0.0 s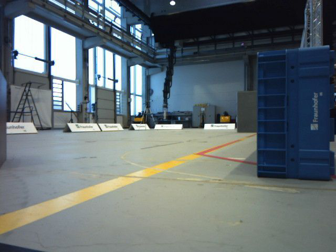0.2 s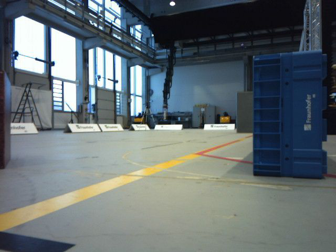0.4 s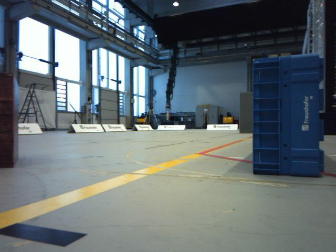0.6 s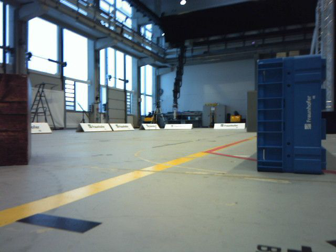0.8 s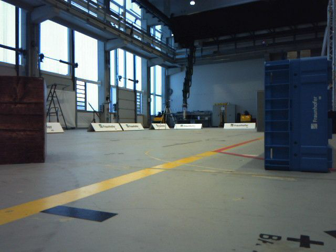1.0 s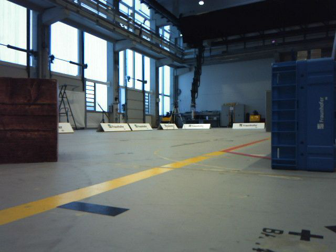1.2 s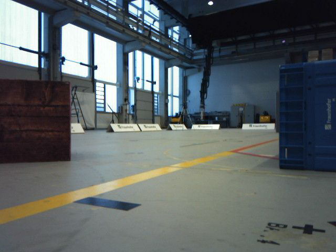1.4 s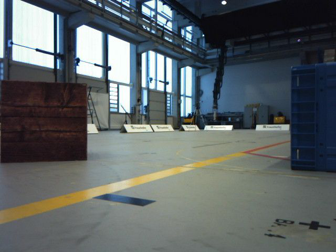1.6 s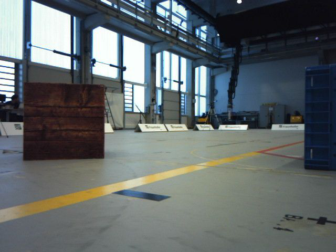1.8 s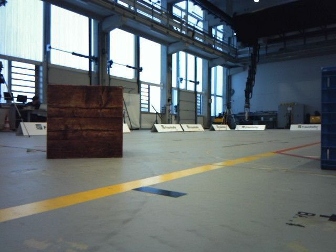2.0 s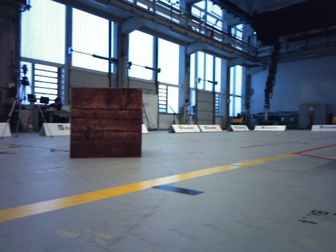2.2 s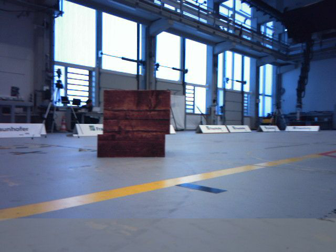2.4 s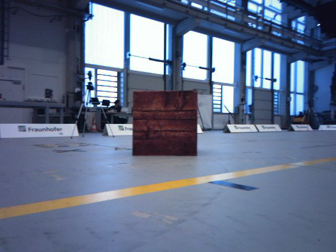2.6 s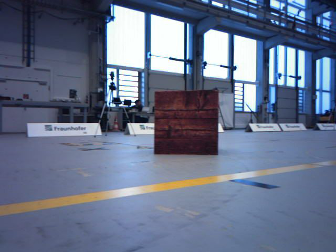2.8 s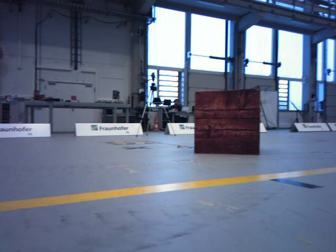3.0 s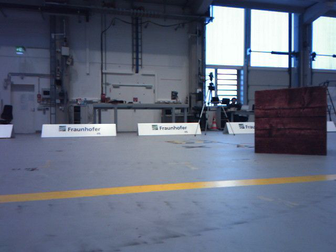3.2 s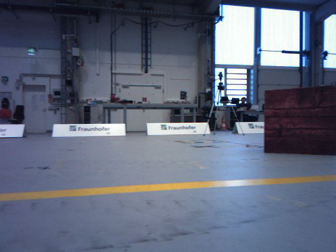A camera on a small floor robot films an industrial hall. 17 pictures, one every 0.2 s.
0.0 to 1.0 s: The camera travels backward, about 0.2 m, so what stands in front gets smaller.
1.0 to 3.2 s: The camera swings to its left by about 45 degrees, and the scene slides to the right. It travels backward, about 0.4 m.
The film runs backward here.
